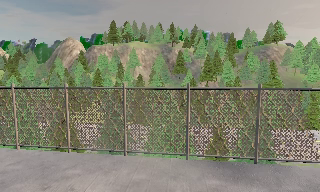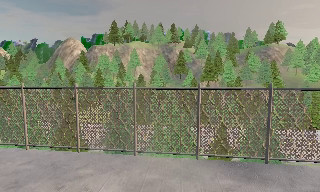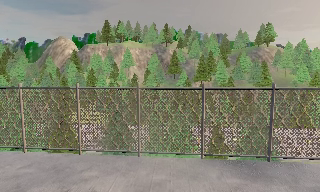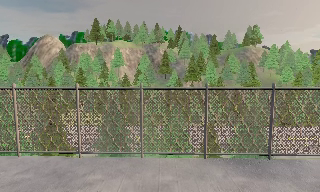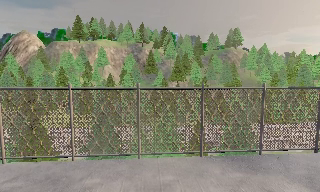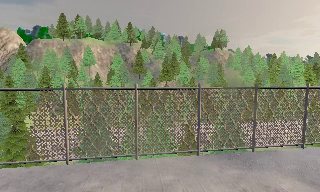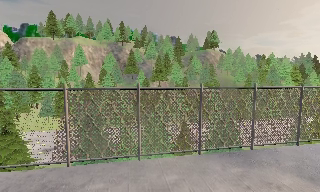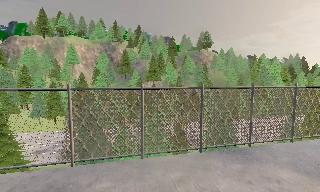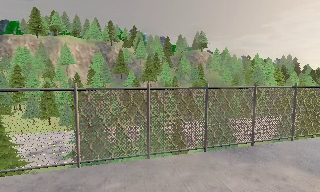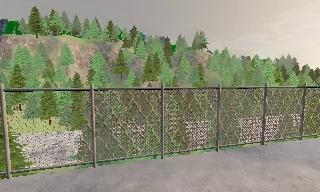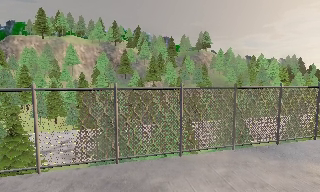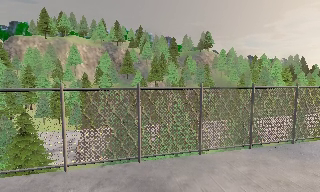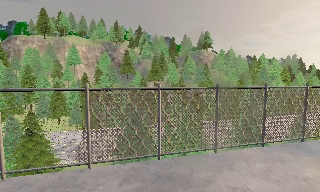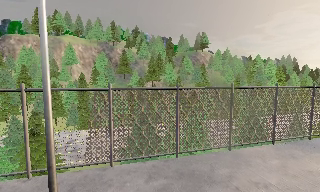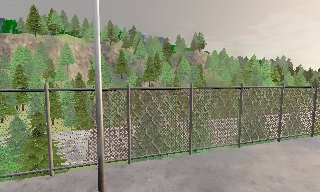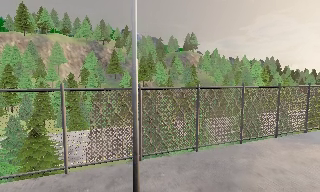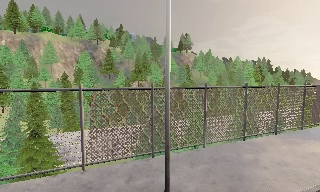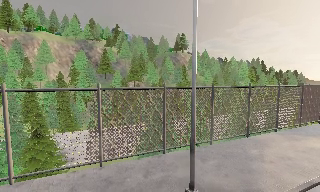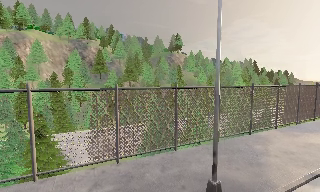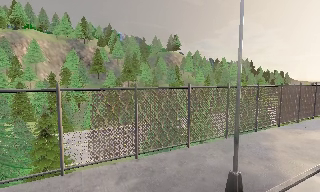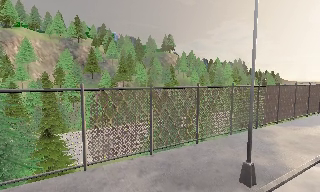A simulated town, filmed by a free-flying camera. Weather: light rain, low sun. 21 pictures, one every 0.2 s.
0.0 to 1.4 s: The camera pans to its right, which is clockwise from overhead, by about 20 degrees. It travels to its left, about 3 m.
1.4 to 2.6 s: The camera travels to its left, about 4.5 m, so close, fixed things drift to the right. It gains speed.
2.6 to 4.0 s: The camera pans to its right, which is clockwise from overhead, by about 15 degrees. It travels to its left and backward, about 6 m, so close, fixed things drift to the right.
The film runs forward here.
